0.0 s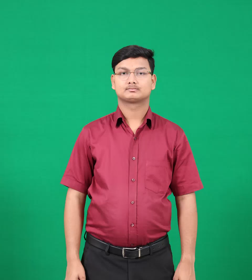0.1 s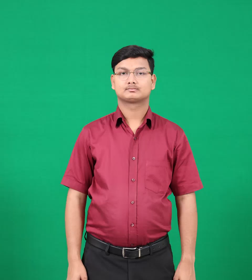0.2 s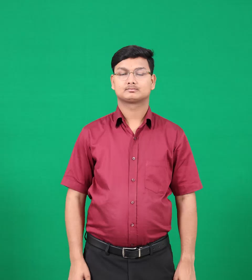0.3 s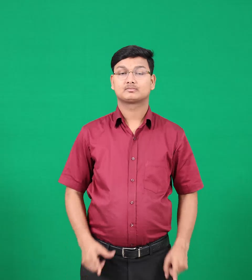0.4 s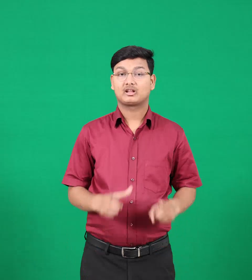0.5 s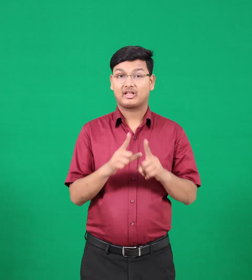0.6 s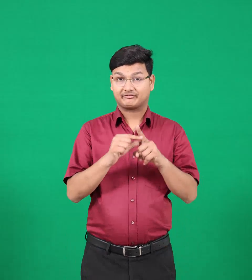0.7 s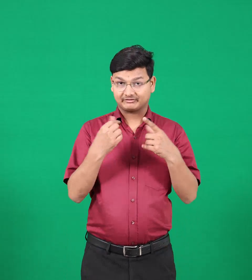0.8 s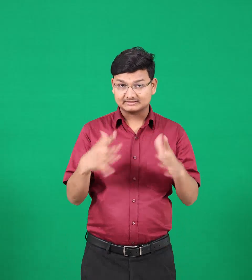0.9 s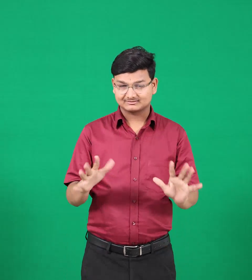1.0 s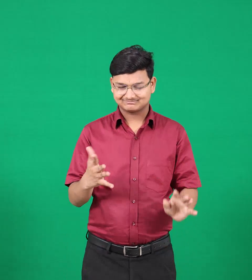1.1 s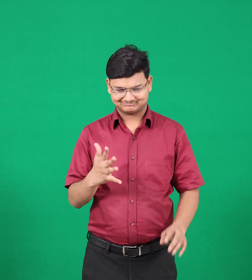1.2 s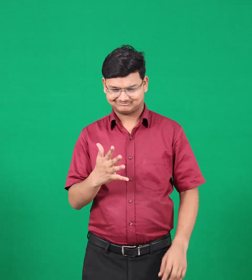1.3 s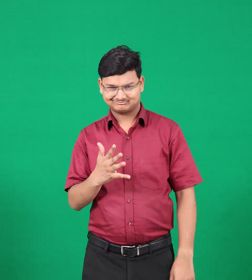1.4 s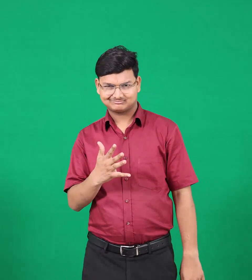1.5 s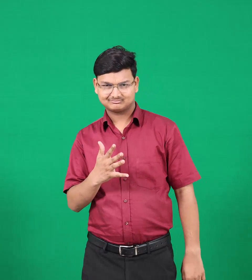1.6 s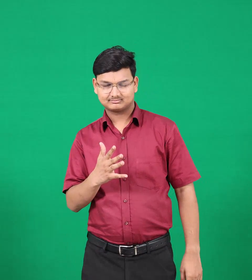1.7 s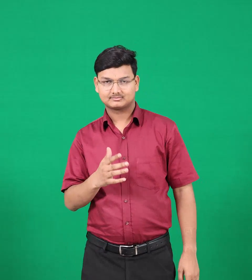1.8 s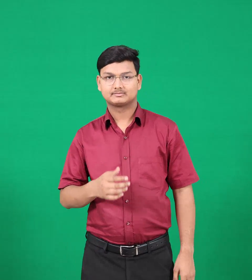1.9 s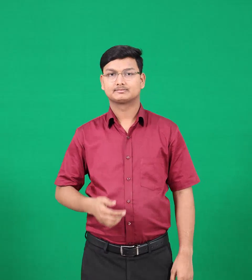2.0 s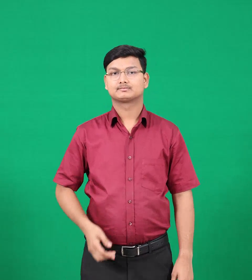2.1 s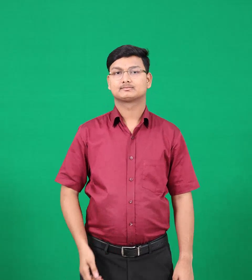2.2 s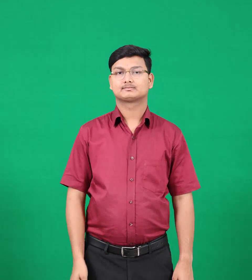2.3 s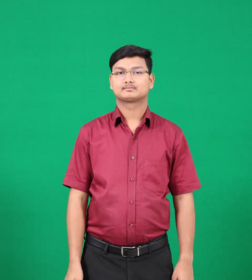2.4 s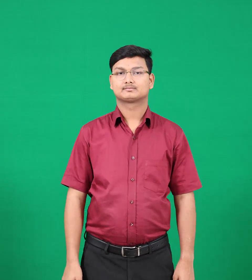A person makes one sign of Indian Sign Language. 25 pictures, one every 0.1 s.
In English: doesn’t
